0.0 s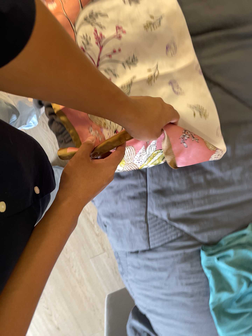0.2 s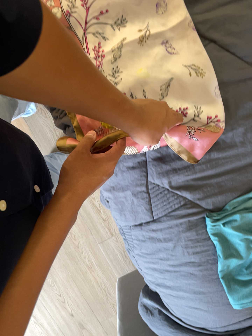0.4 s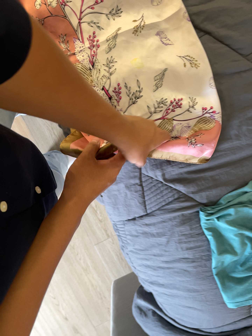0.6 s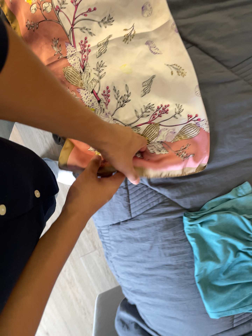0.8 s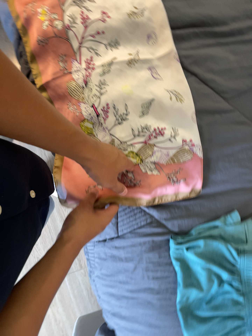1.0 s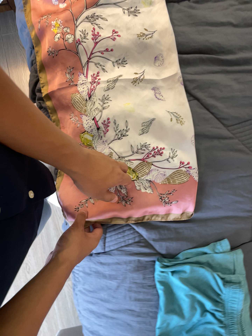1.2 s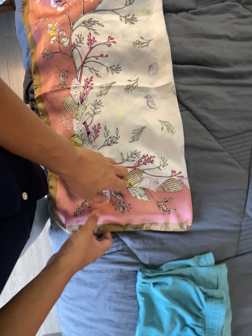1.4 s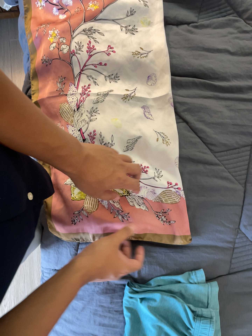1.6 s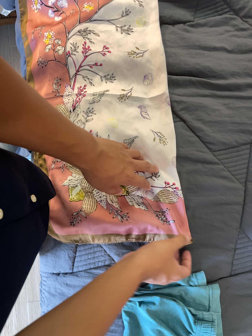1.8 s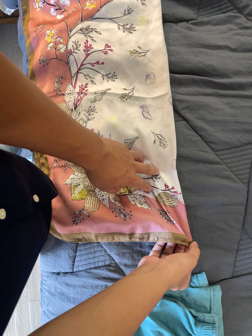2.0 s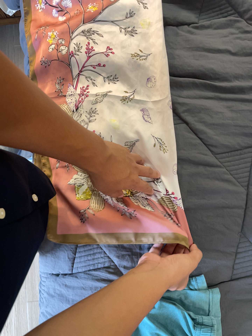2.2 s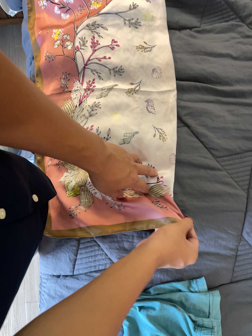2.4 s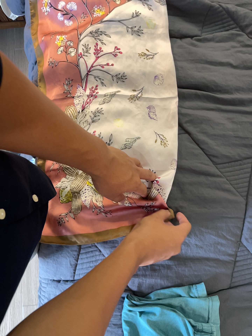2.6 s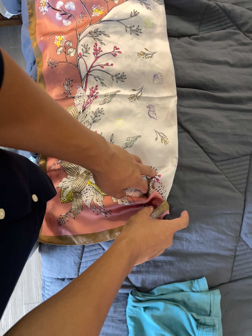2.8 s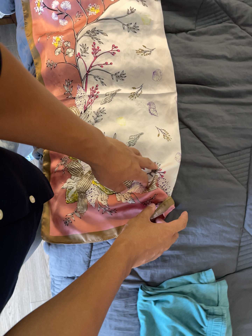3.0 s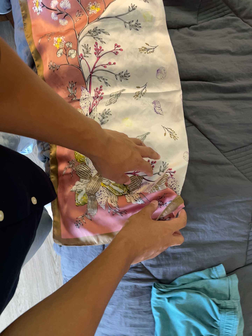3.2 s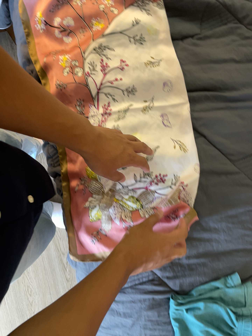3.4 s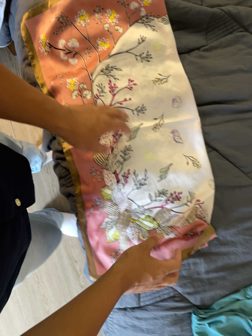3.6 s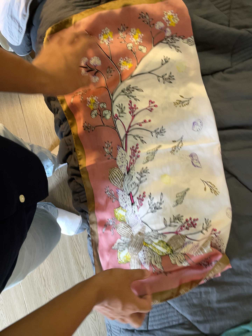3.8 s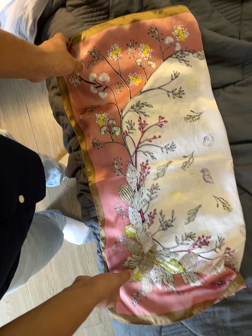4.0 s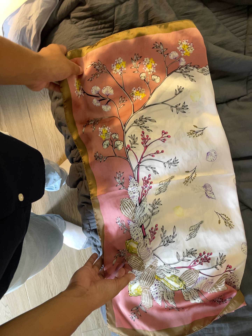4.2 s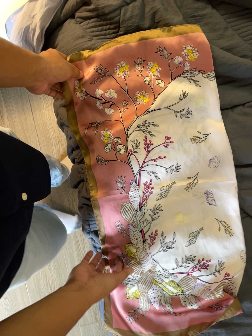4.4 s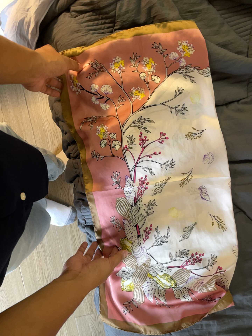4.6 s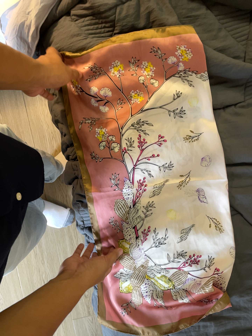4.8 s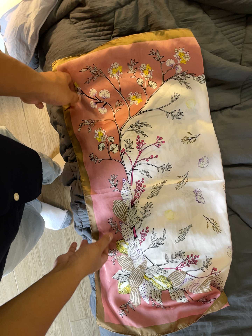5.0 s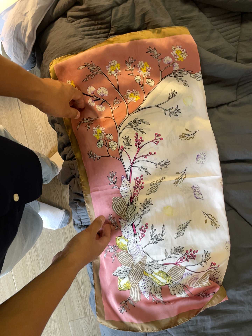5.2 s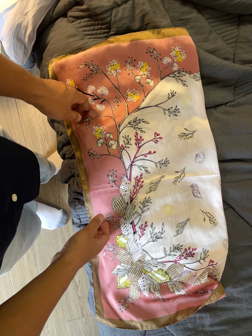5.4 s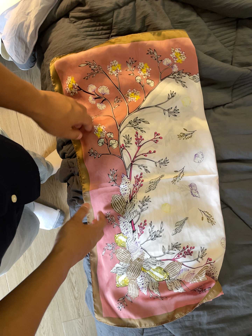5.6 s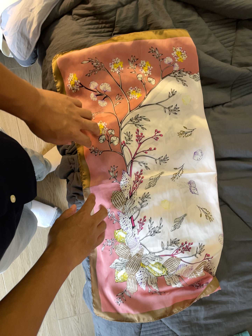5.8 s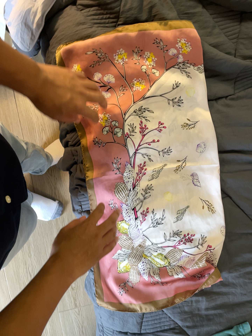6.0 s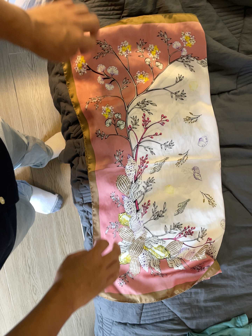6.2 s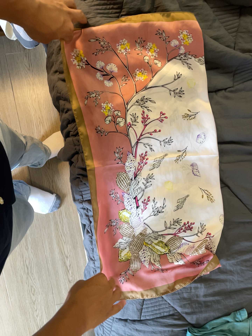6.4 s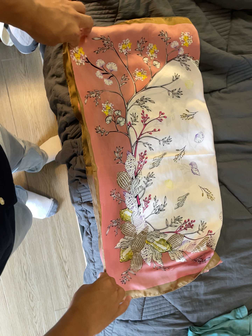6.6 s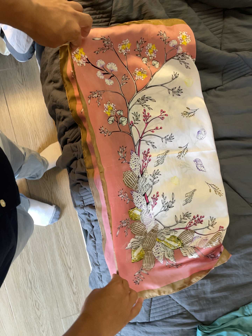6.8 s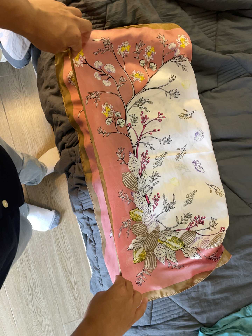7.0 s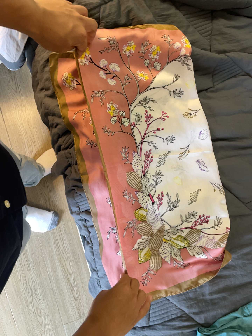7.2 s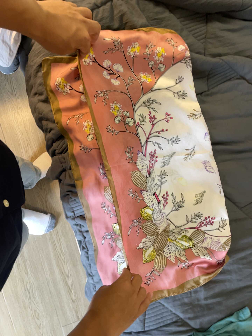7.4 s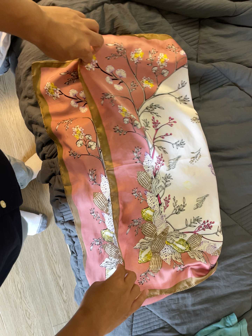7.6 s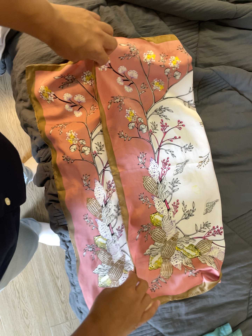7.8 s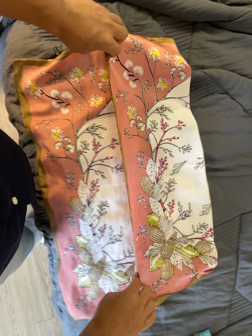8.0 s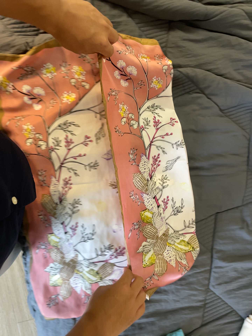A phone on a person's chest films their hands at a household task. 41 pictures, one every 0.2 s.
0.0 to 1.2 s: The camera travels toward the bottom of its view and to its right, about 18 cm. Its aim tips toward the top of its view by about 15 degrees. It rolls about its line of sight by about 15 degrees, and the scene rotates clockwise.
1.2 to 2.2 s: The camera shifts only a little, or ends up much as it began.
2.2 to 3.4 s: The camera travels toward the top of its view and to its left, about 20 cm. It rolls about its line of sight by about 10 degrees, and the scene rotates counterclockwise.
3.4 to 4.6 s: The camera travels toward the top of its view, about 16 cm, so close, fixed things drift downward.
4.6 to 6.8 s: The camera travels toward the bottom of its view, to its left and backward, about 12 cm.
6.8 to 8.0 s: The camera travels to its right and toward the top of its view, about 16 cm, so close, fixed things drift to the left.
The film runs backward here.
